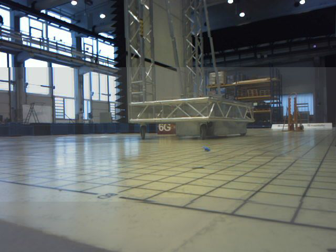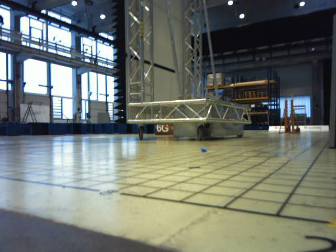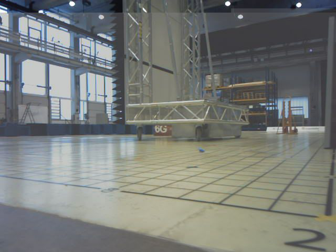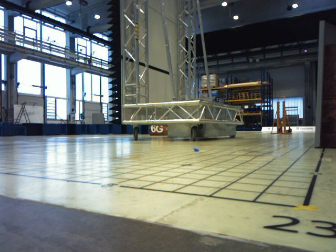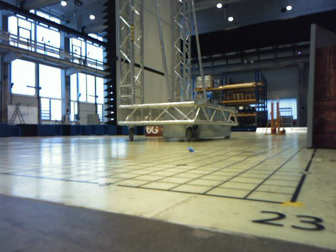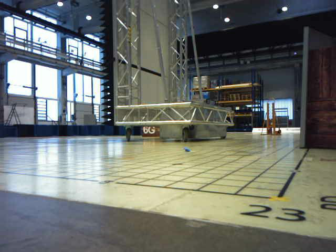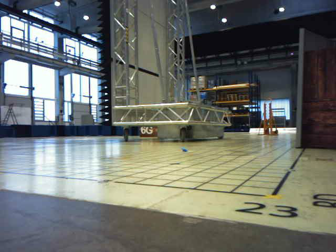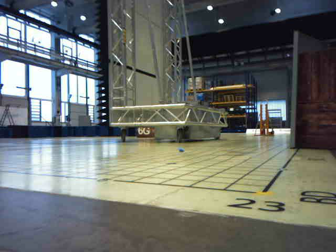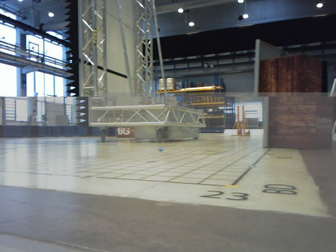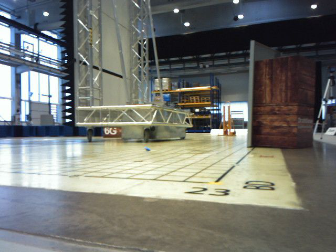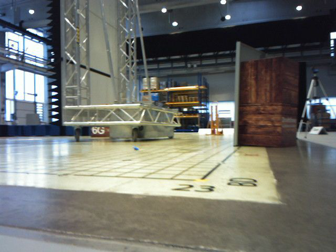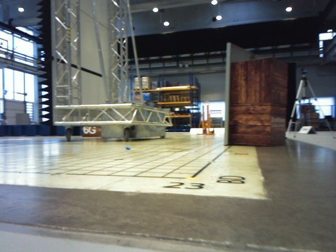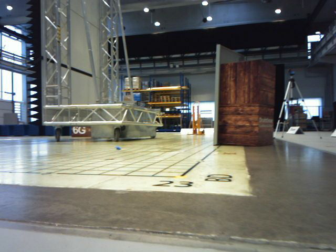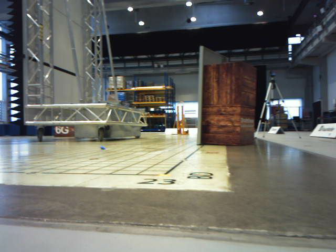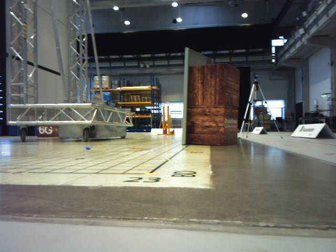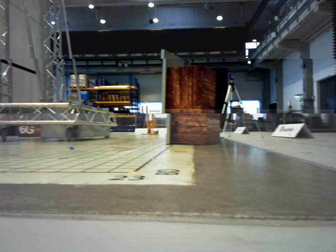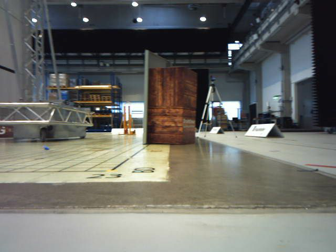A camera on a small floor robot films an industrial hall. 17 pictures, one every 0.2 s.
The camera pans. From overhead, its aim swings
clockwise.
The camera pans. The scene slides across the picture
to the left.
0.0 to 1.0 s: The camera travels backward, about 0.2 m, so what stands in front gets smaller.
1.0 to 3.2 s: The camera pans to its right, which is clockwise from overhead, by about 30 degrees. It travels backward, about 0.4 m, so what stands in front gets smaller.
The film runs backward here.
